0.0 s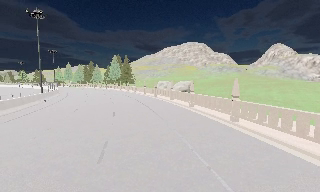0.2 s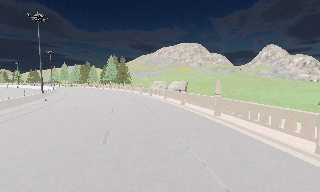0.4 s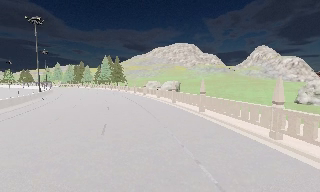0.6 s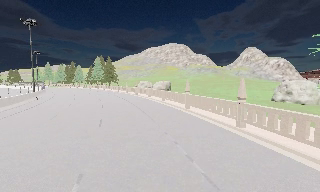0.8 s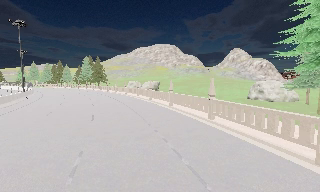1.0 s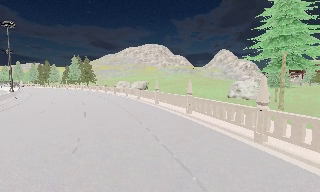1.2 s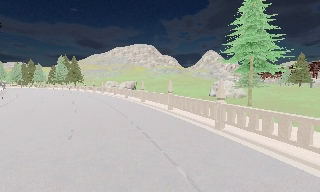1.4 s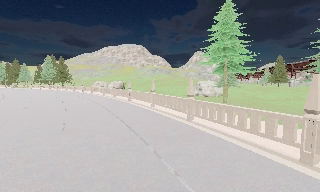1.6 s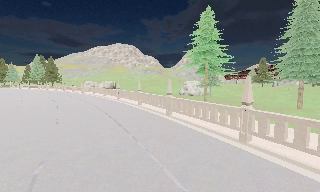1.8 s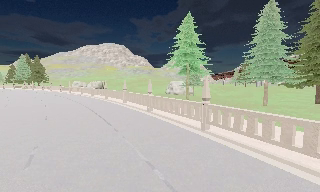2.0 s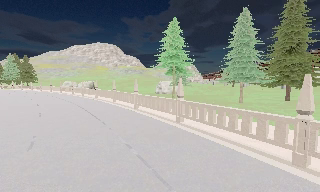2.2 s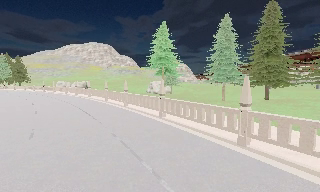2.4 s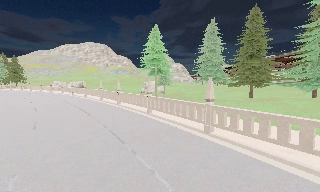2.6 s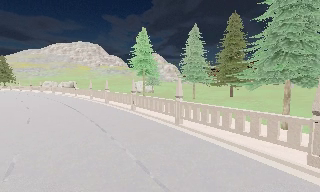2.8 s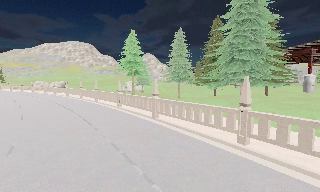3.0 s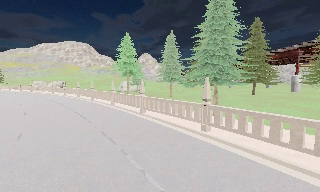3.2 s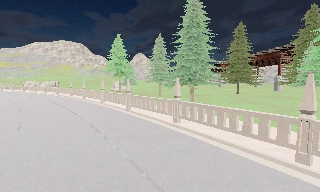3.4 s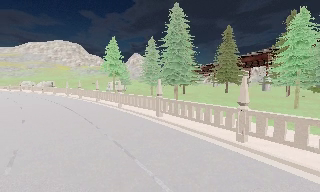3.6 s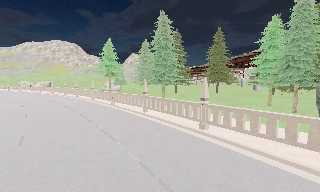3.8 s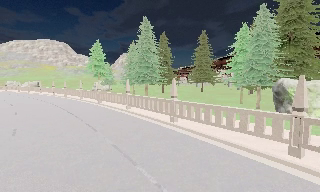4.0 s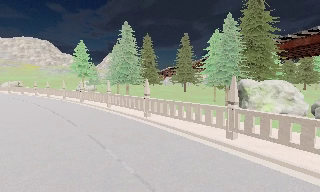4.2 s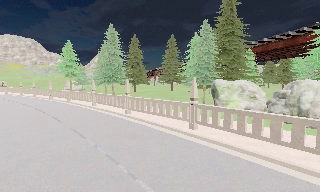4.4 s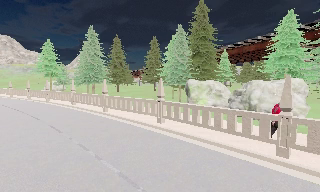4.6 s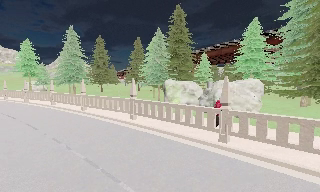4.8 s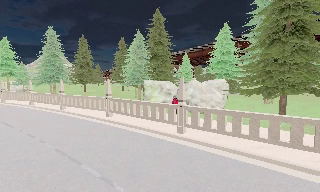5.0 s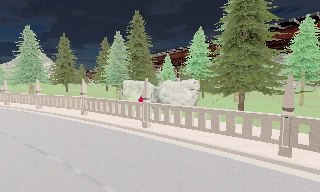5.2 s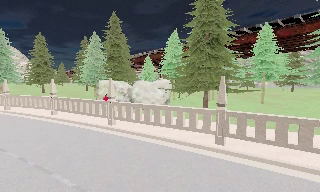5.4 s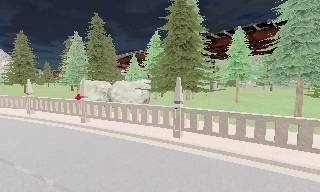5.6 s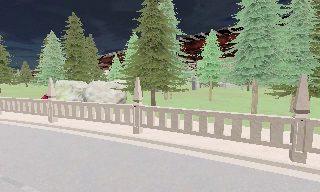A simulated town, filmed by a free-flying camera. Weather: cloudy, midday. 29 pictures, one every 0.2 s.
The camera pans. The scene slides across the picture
to the left.
The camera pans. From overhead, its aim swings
clockwise.
0.0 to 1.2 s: The scene slides to the left, as the camera pans about 15 degrees to its right. It travels backward, about 10 m, so what stands in front gets smaller.
1.2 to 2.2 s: The camera pans to its right, which is clockwise from overhead, by about 15 degrees. It travels backward and to its right, about 9 m, so what stands in front gets smaller.
2.2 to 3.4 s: The camera travels backward and to its right, about 12 m, so what stands in front gets smaller.
3.4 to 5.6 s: The camera swings to its right by about 40 degrees, and the scene slides to the left. It travels to its right and backward, about 18 m, so close, fixed things drift to the left.
The film runs backward here.
